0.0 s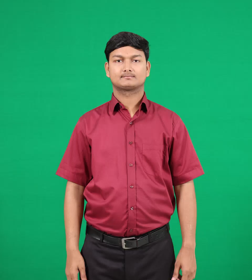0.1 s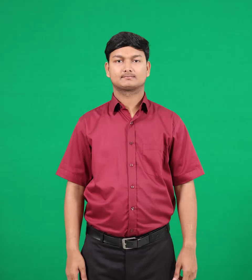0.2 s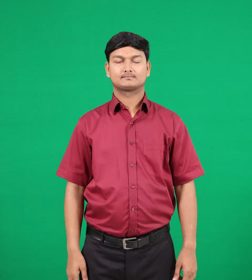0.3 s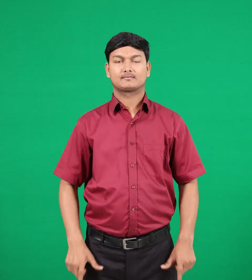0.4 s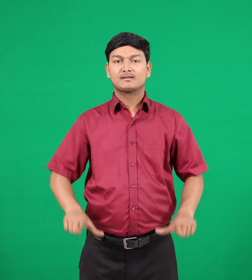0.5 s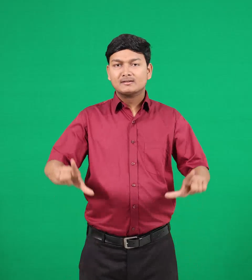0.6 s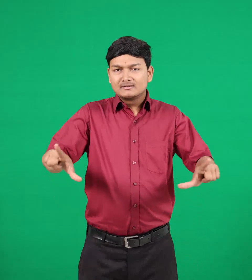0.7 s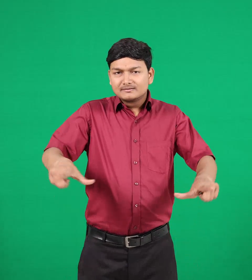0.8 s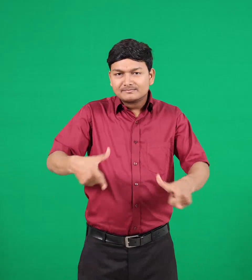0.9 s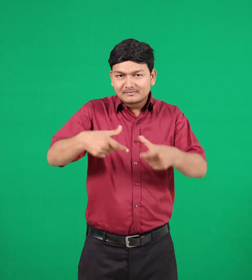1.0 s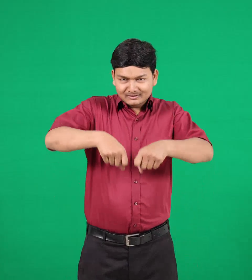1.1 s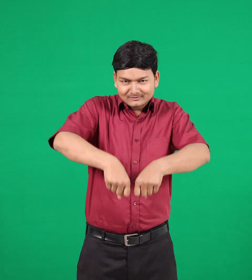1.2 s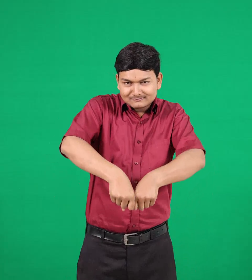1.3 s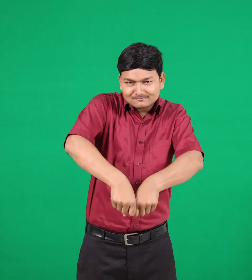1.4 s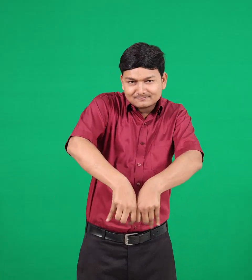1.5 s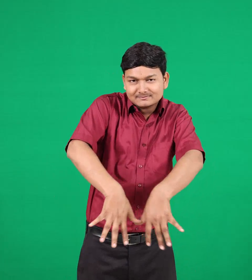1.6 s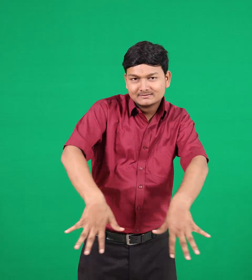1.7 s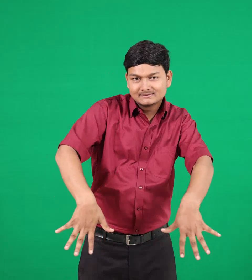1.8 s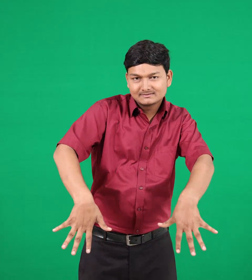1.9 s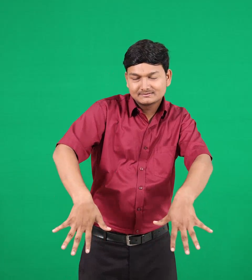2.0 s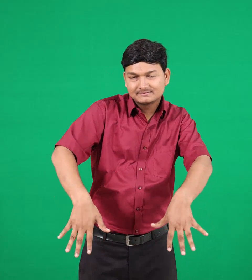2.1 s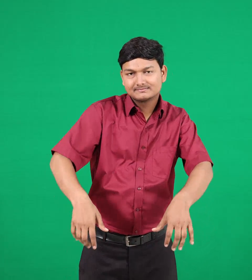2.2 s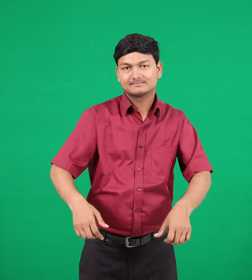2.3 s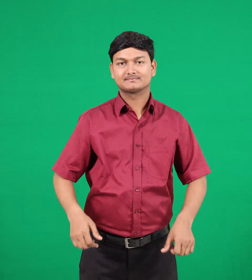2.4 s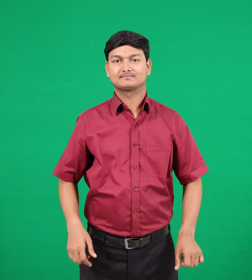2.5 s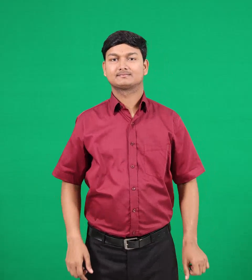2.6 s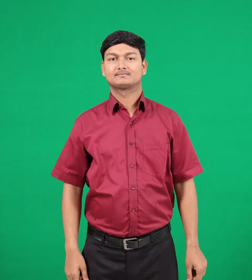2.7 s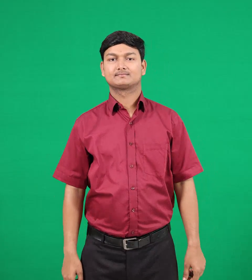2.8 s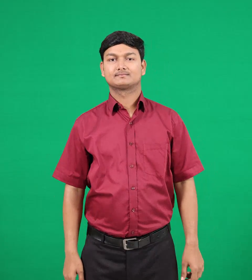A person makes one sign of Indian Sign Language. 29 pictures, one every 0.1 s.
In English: roots
